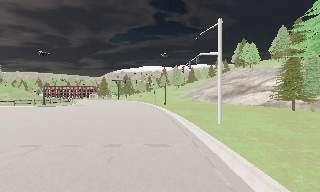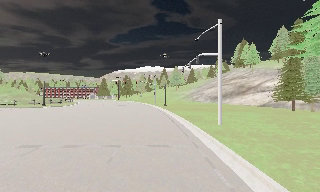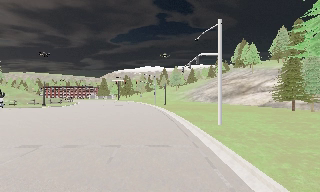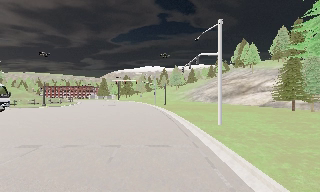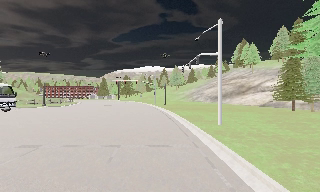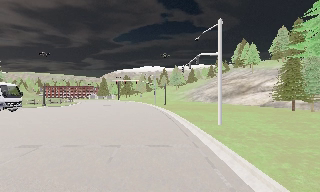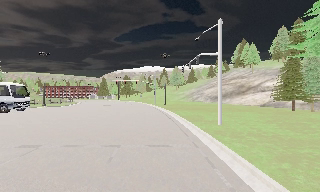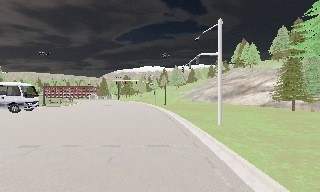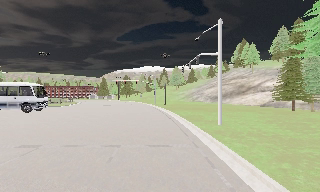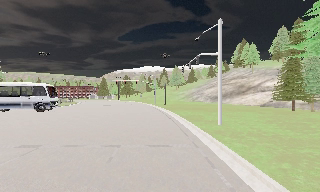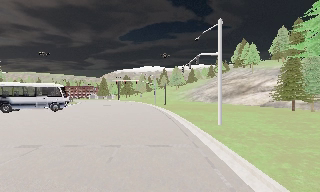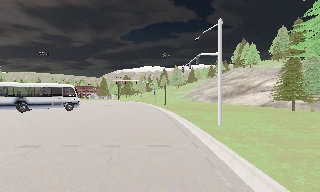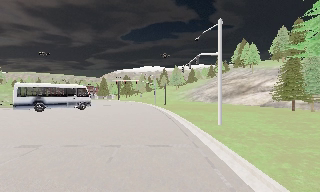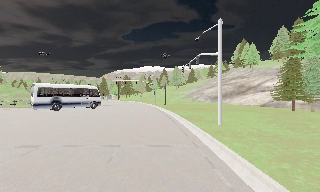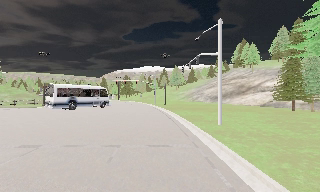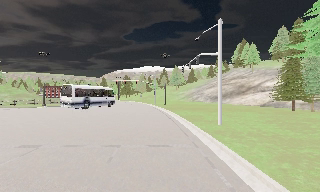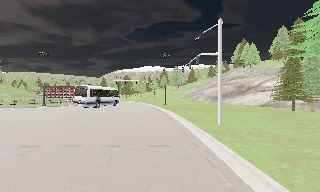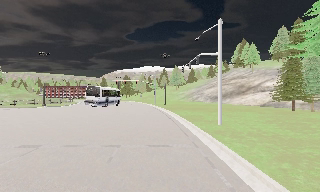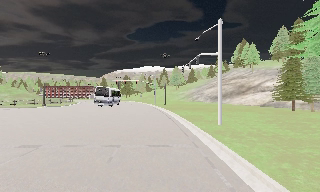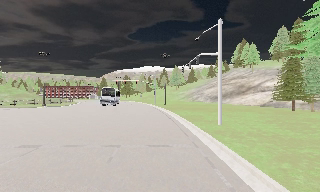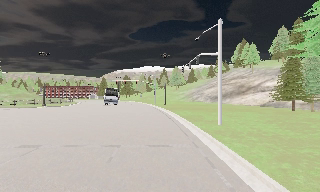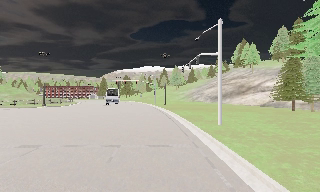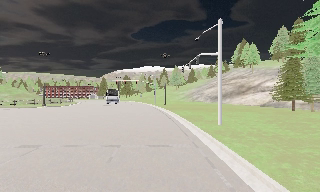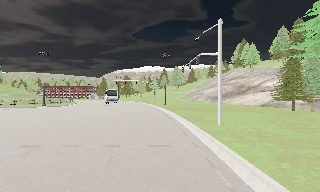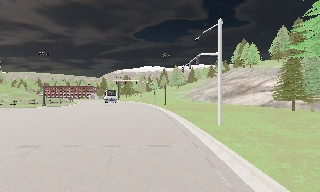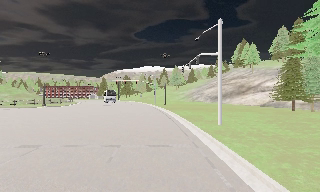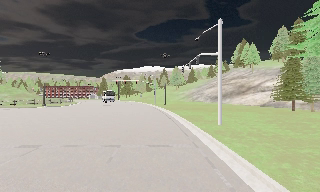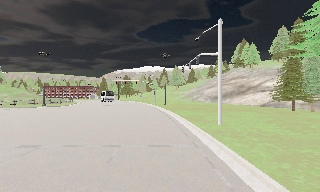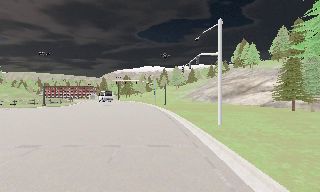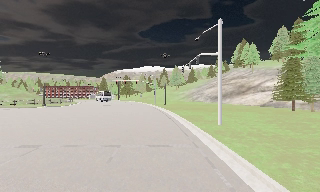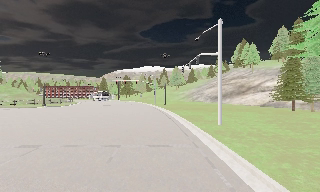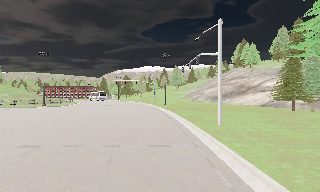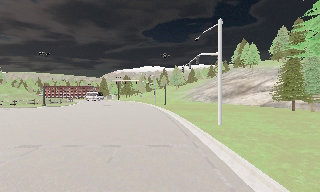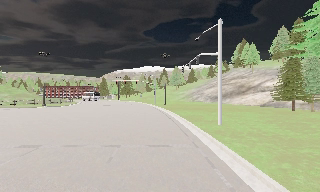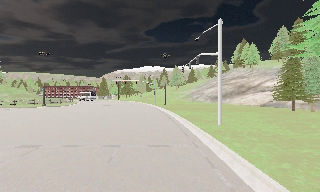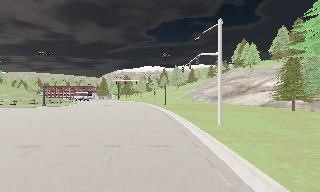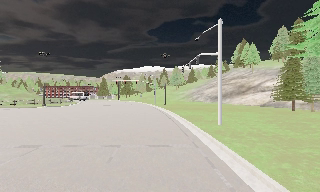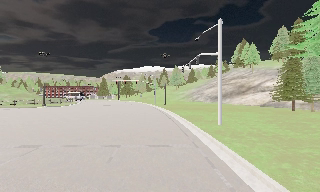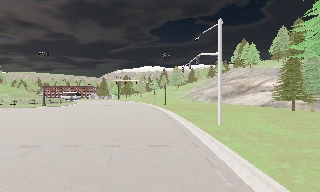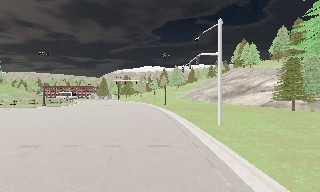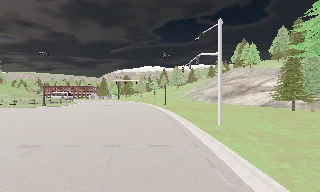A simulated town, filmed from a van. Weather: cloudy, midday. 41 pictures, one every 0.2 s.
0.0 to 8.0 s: The camera keeps its place and its aim.
The film runs forward here.
